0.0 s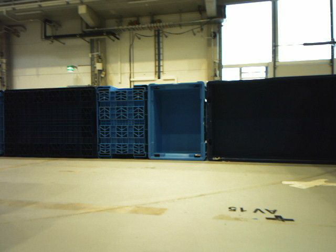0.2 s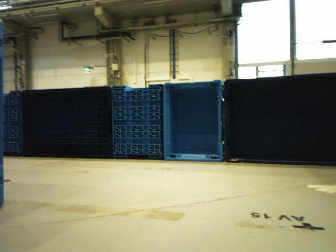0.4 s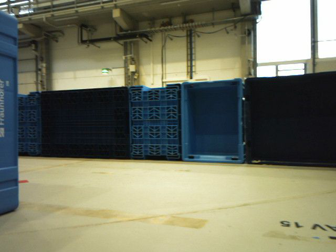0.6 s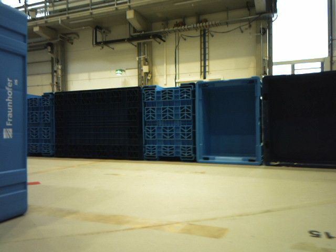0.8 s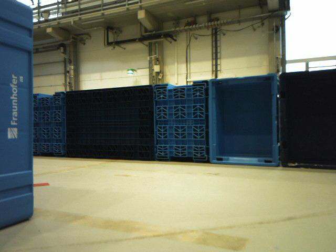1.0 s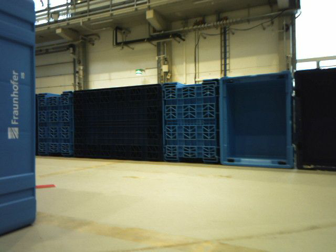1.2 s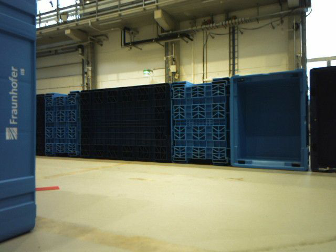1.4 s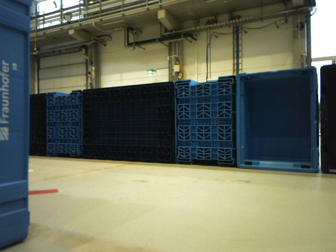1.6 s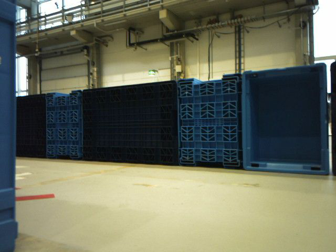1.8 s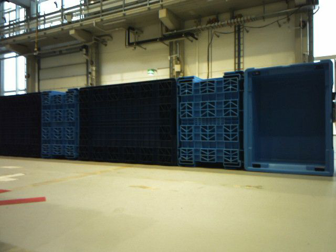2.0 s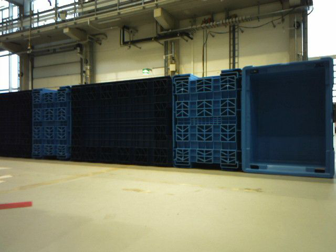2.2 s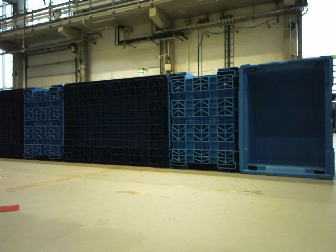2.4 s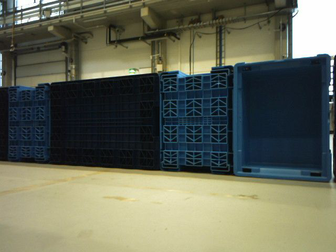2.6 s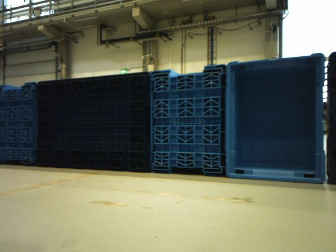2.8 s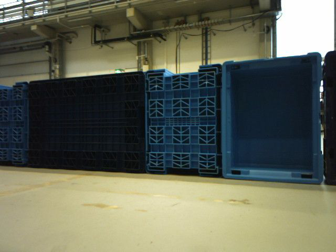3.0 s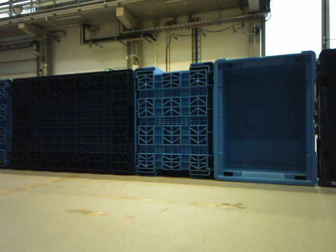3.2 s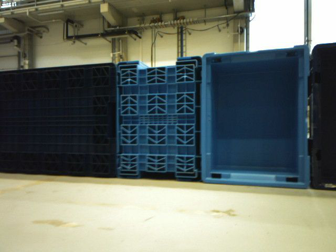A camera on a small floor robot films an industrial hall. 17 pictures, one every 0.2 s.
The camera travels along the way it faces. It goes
forward.
0.0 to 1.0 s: The camera pans to its left, which is counterclockwise from overhead, by about 15 degrees. It travels forward, about 0.2 m, so what stands in front looms larger.
1.0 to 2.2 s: The camera travels forward, about 0.2 m, so what stands in front looms larger.
2.2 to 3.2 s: The camera swings to its right by about 10 degrees, and the scene slides to the left. It travels forward, about 0.2 m, so what stands in front looms larger.
The film runs forward here.
